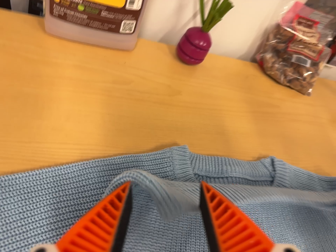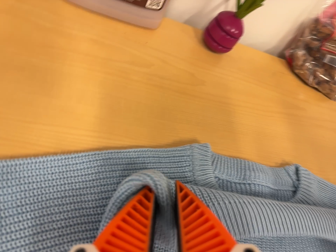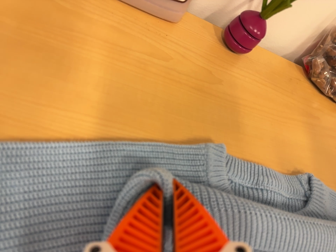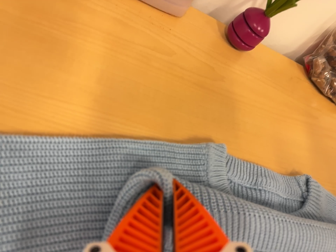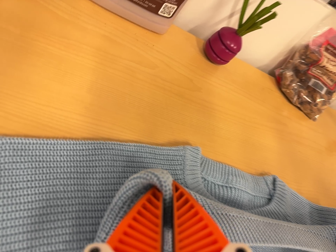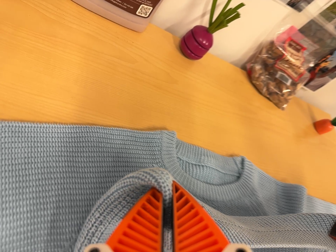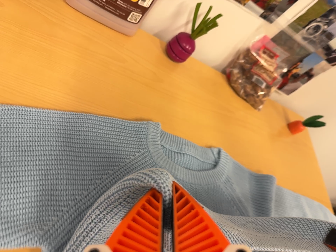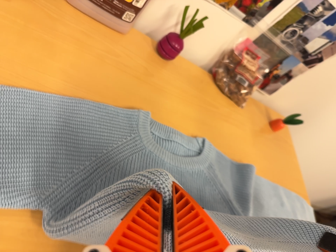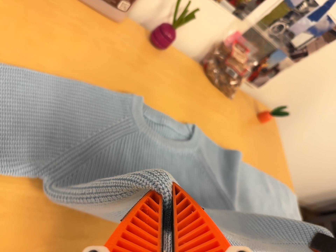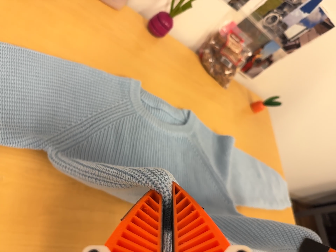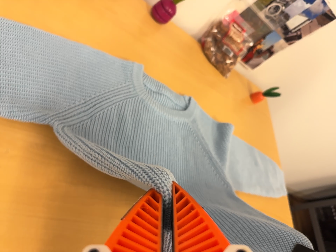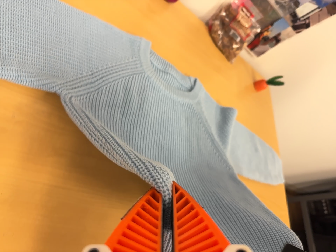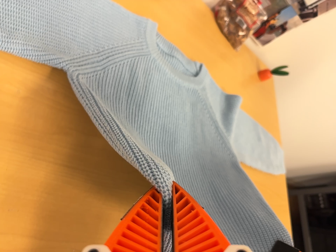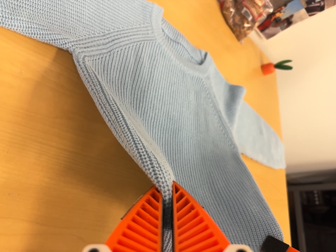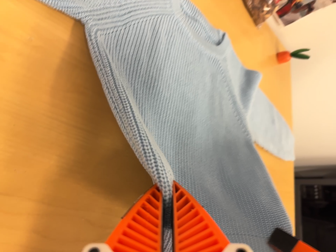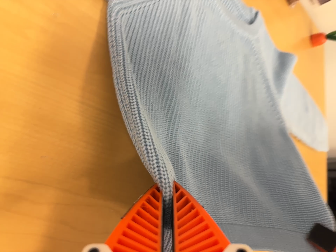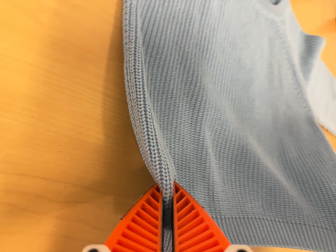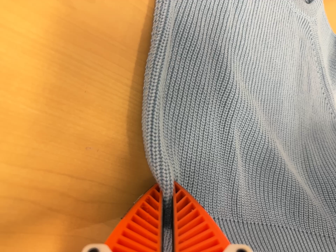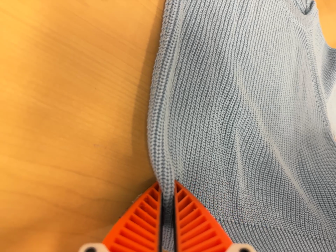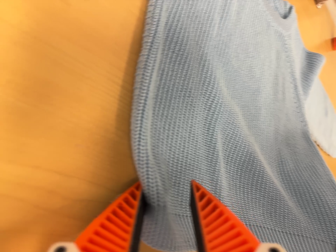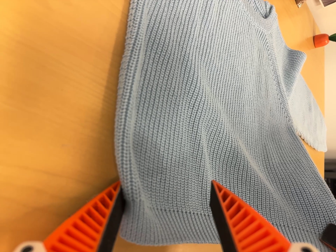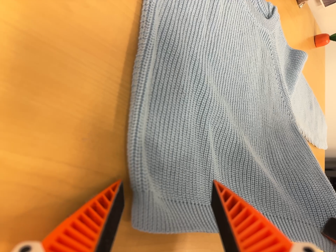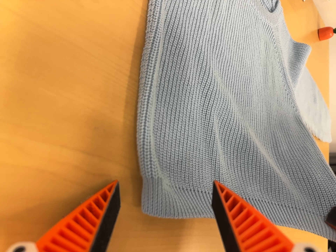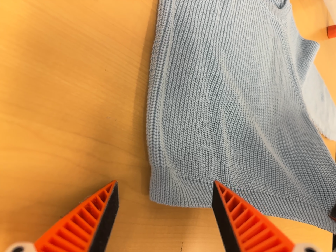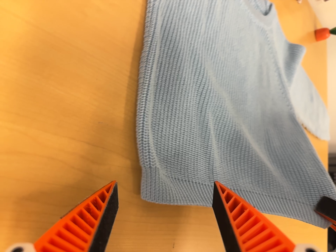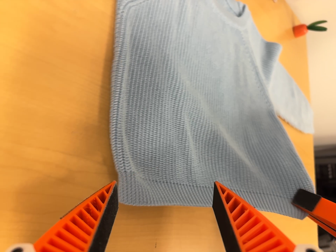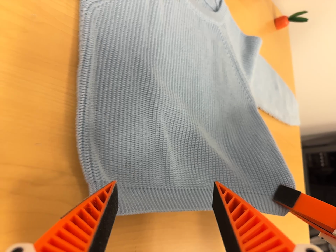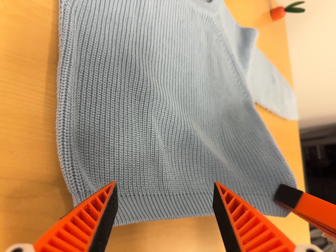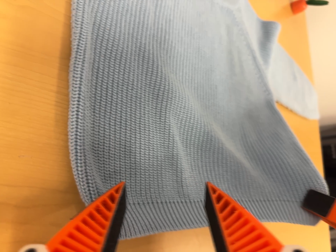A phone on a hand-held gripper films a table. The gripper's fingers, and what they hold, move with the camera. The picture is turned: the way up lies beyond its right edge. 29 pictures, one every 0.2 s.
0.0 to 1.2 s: The camera travels backward, about 9 cm, so what stands in front gets smaller. It rolls about its line of sight by about 15 degrees, and the scene rotates clockwise.
1.2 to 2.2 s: The camera travels toward the bottom of its view and backward, about 14 cm, so close, fixed things drift upward.
2.2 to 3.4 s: The camera travels forward and to its left, about 14 cm, so what stands in front looms larger. Its aim tips toward the bottom of its view by about 10 degrees, and the scene shifts upward. It rolls about its line of sight by about 10 degrees, and the scene rotates clockwise.
3.4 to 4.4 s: The camera shifts only a little, or ends up much as it began.
4.4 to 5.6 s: The camera travels to its right, about 6 cm, so close, fixed things drift to the left. It rolls about its line of sight by about 10 degrees, and the scene rotates counterclockwise.
The film runs backward here.
